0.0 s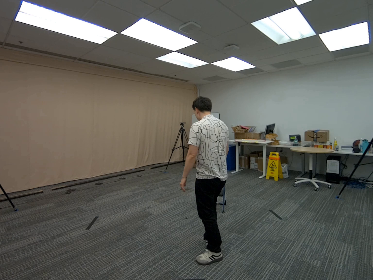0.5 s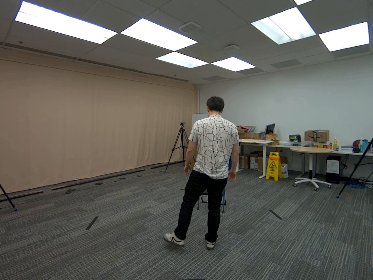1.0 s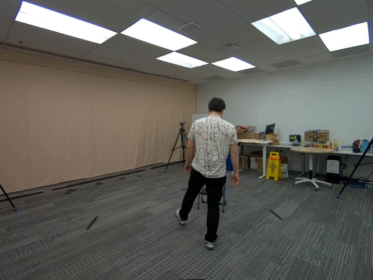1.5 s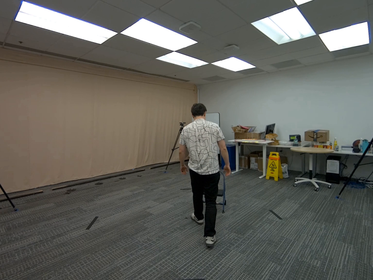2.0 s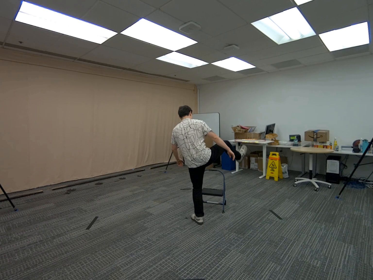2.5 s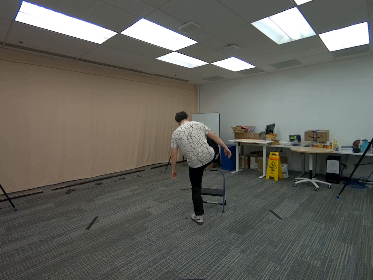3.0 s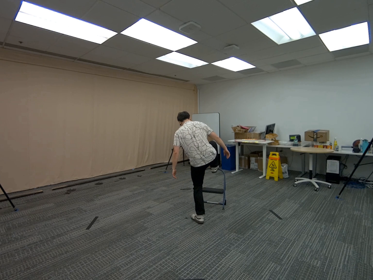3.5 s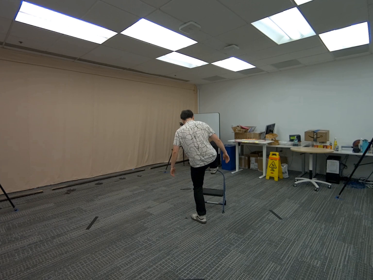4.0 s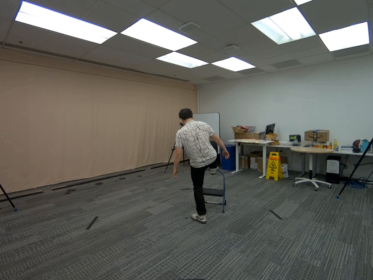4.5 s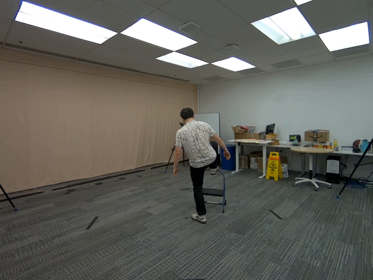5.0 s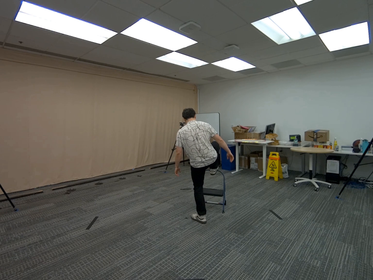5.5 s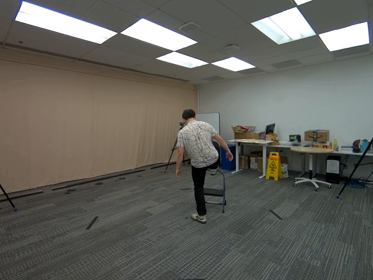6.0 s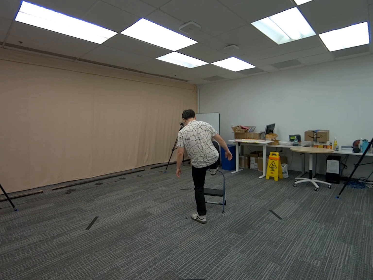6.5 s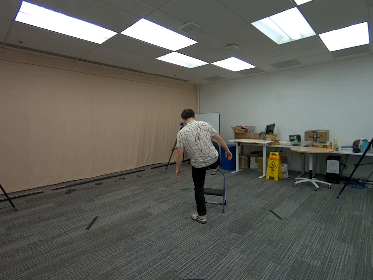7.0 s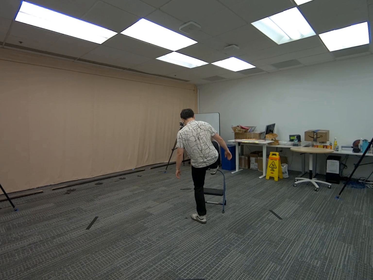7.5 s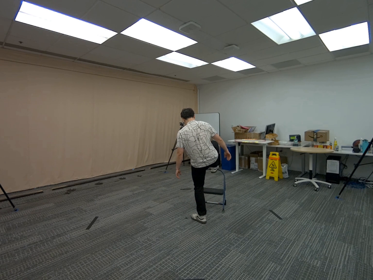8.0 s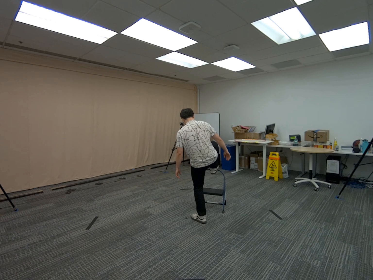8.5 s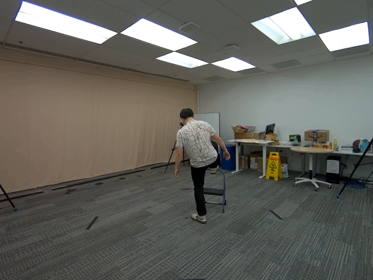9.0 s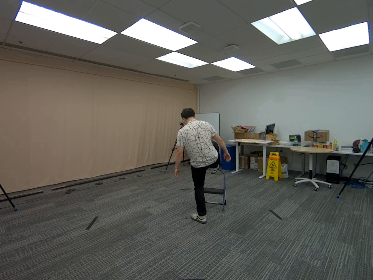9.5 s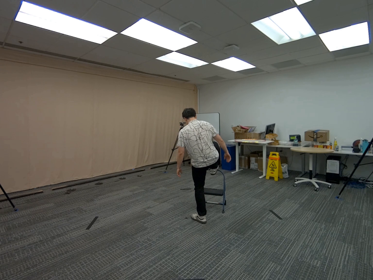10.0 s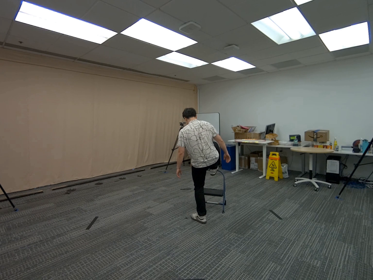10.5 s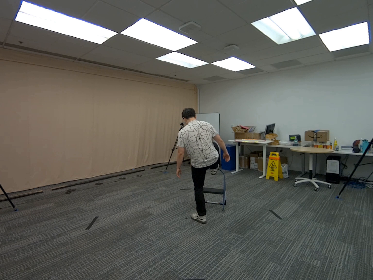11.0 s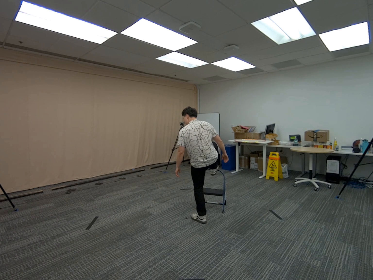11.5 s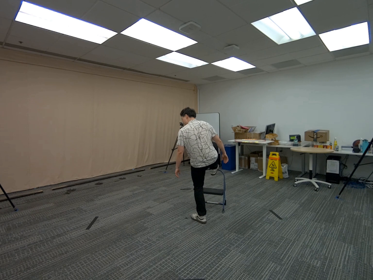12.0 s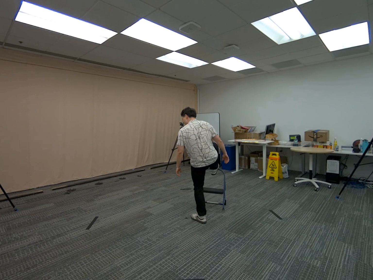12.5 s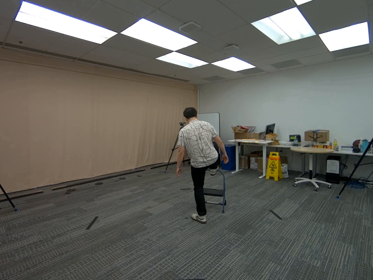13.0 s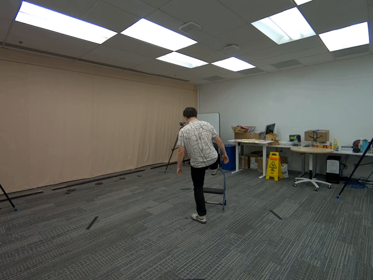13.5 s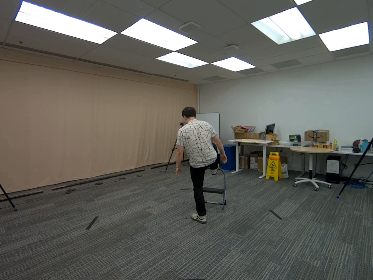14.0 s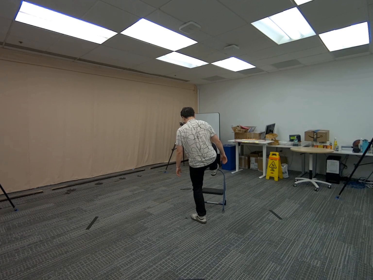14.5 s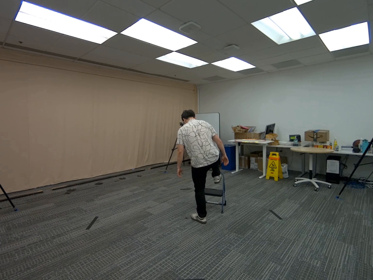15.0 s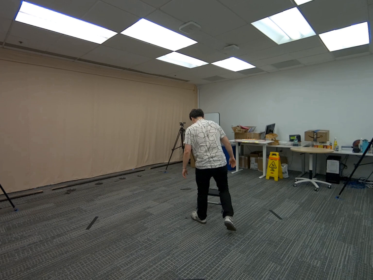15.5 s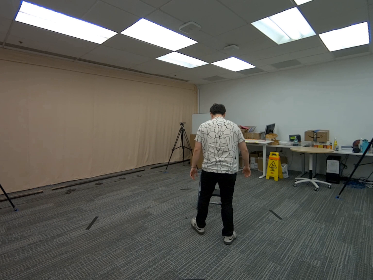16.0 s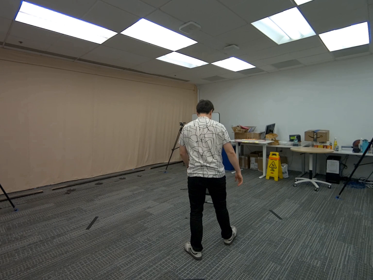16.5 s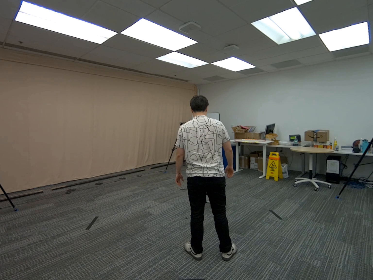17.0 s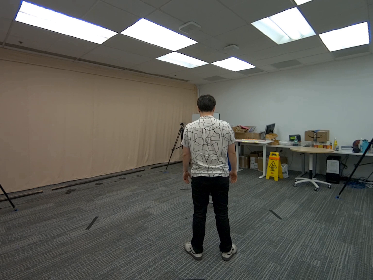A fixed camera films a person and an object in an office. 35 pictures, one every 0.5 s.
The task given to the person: Walk over to the step ladder and place one foot on the step ladder while the other foot remains on the floor.
